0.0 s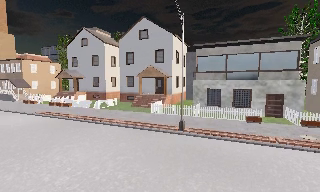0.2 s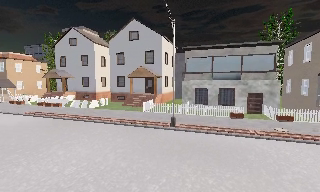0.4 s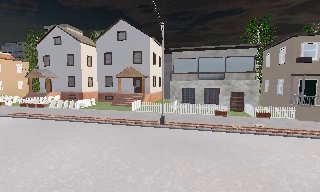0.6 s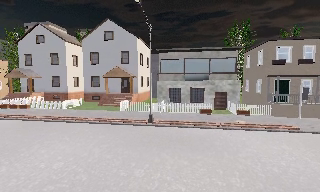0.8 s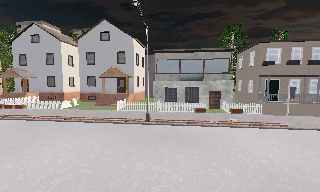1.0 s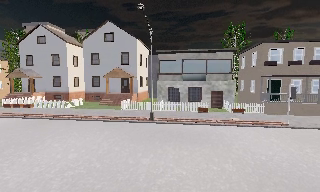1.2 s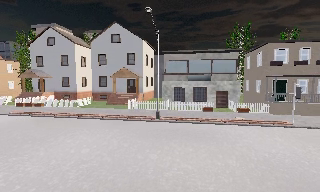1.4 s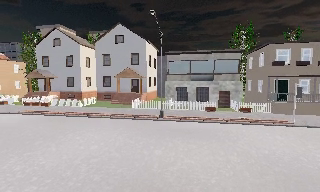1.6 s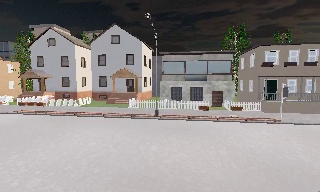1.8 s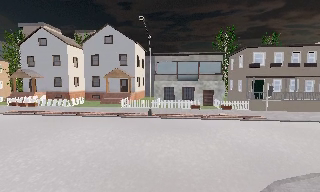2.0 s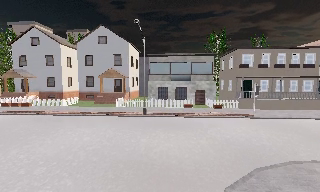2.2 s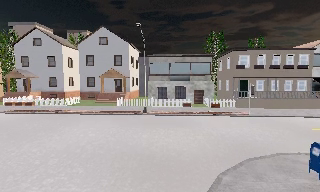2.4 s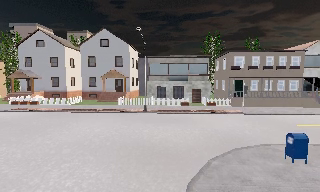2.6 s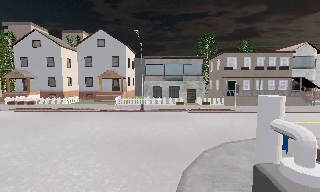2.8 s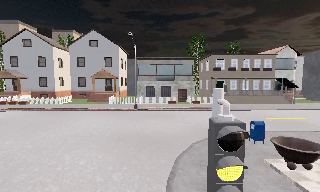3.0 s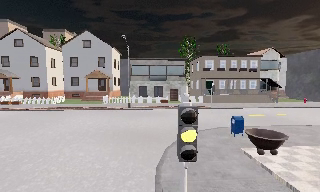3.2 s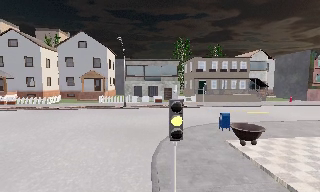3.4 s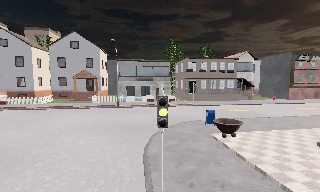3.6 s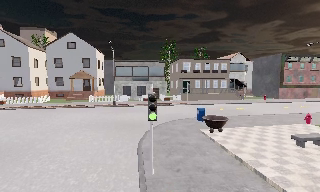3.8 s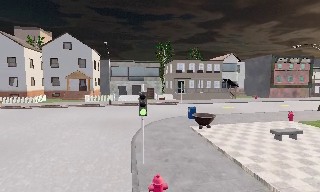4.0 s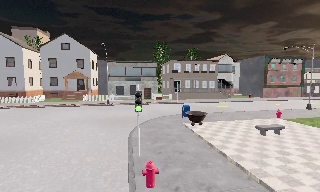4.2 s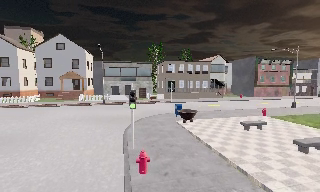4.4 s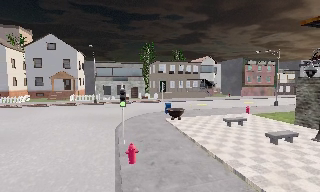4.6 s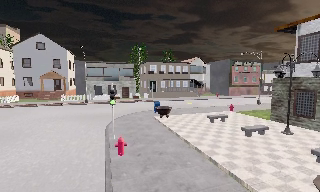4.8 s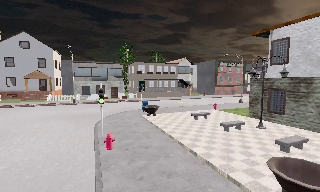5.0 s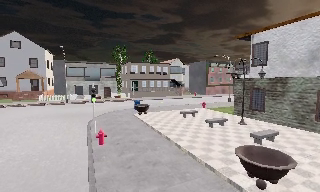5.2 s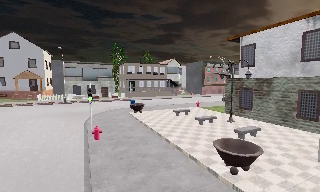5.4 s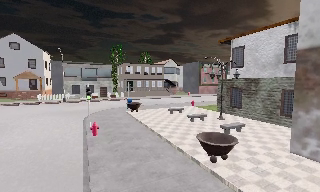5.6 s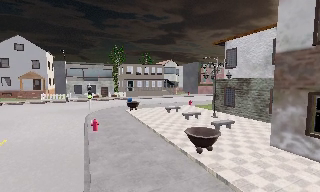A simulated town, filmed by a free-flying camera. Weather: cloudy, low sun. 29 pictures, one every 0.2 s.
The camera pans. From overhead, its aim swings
clockwise.
The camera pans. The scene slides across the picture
to the left.
0.0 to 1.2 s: The camera pans to its right, which is clockwise from overhead, by about 15 degrees. It travels backward, about 3.5 m, so what stands in front gets smaller. It loses speed.
1.2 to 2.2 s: The camera travels backward, about 2.5 m, so what stands in front gets smaller.
2.2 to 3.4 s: The camera pans to its right, which is clockwise from overhead, by about 10 degrees. It travels backward, about 5 m, so what stands in front gets smaller.
3.4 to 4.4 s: The camera travels backward, about 4 m, so what stands in front gets smaller.
4.4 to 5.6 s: The camera travels backward and to its right, about 5 m, so what stands in front gets smaller.
The film runs backward here.
